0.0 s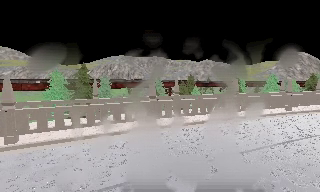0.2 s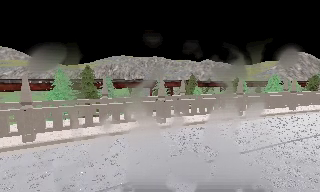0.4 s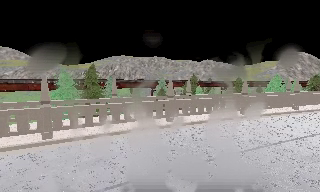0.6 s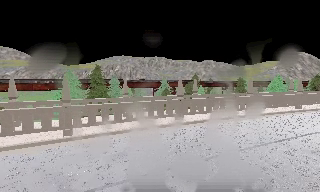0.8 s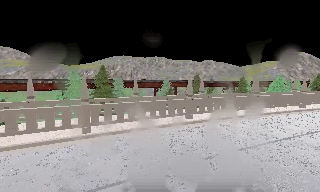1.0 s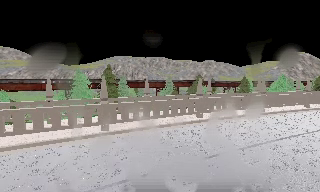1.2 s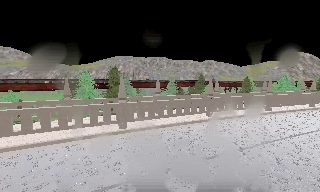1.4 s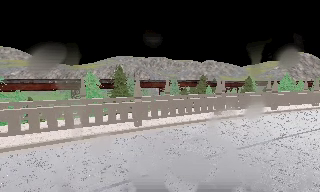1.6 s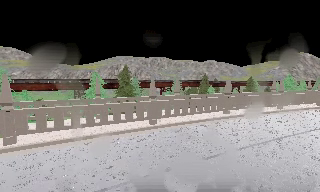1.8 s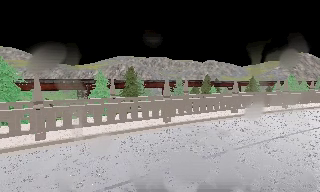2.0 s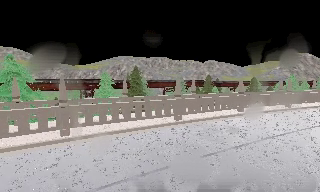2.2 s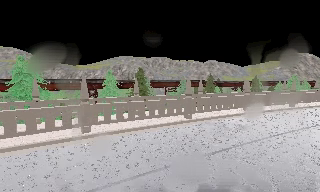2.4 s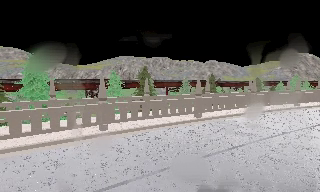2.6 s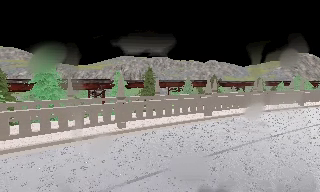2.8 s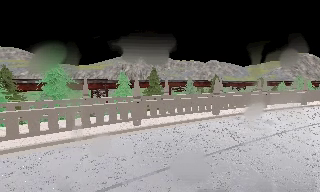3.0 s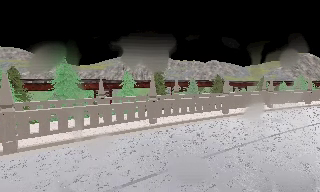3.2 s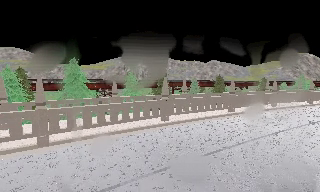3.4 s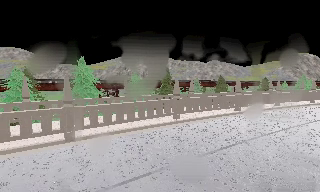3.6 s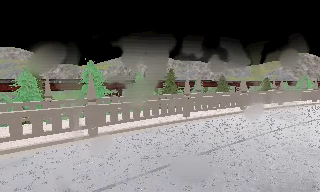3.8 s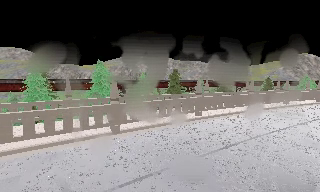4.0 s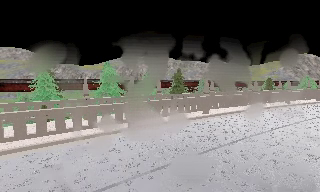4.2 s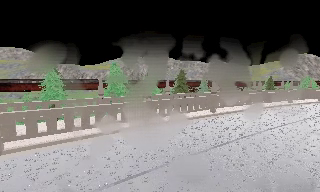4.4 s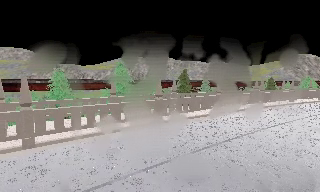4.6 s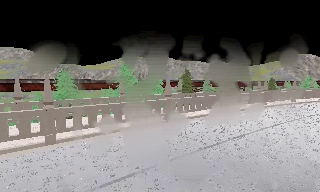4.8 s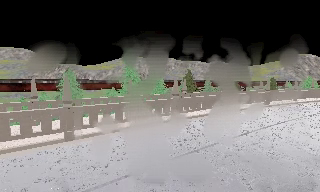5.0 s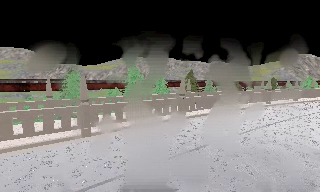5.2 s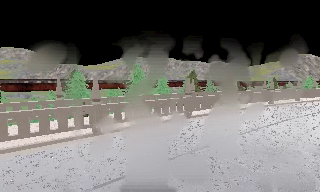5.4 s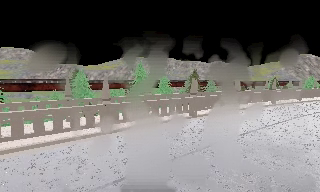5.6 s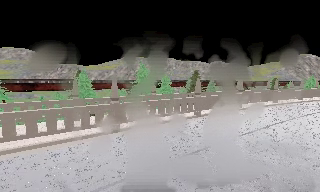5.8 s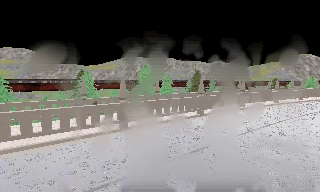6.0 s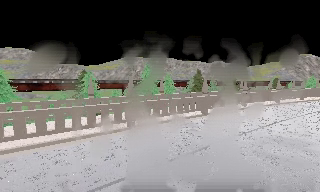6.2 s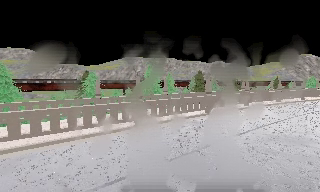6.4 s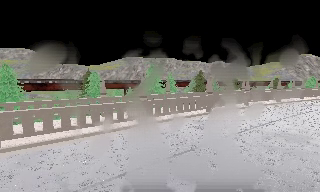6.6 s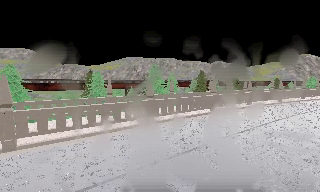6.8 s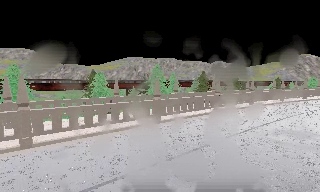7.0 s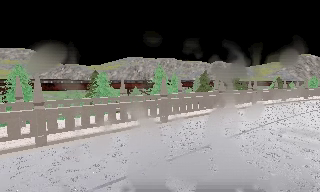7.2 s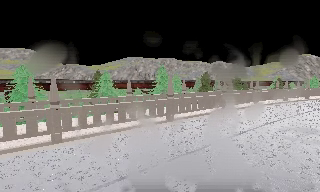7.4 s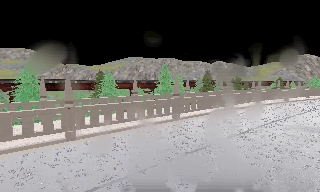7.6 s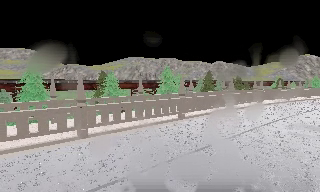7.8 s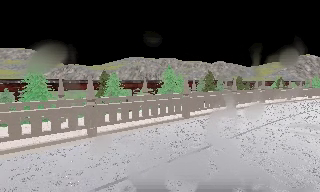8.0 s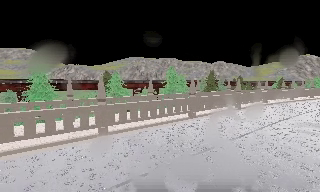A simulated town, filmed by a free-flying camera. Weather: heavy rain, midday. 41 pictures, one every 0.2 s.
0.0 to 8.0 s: The camera travels to its left and backward, about 30 m, so close, fixed things drift to the right. It loses speed.
The film runs forward here.
